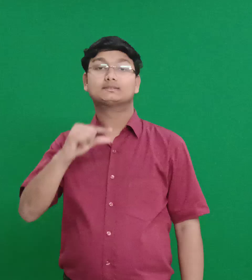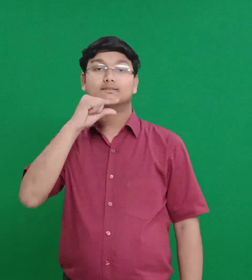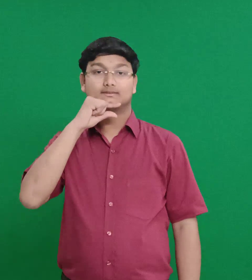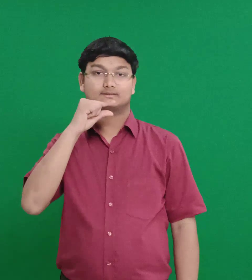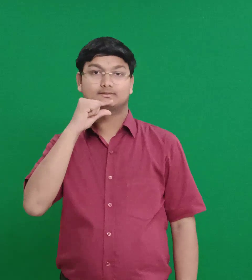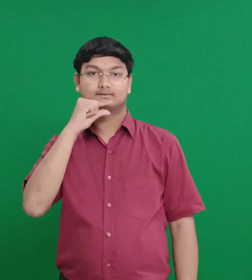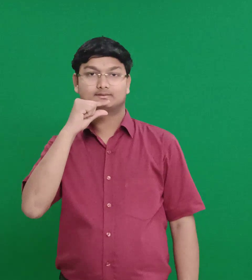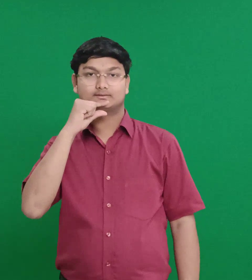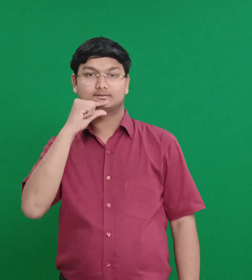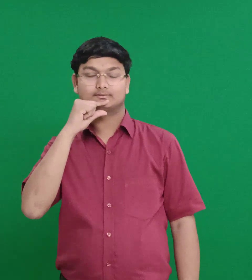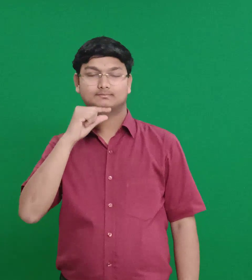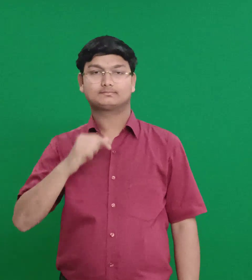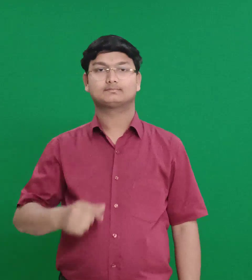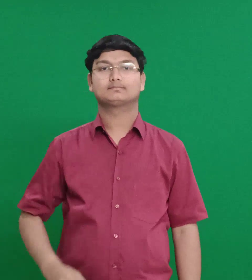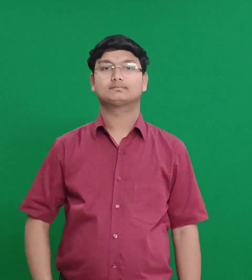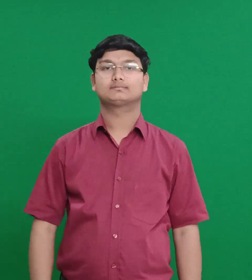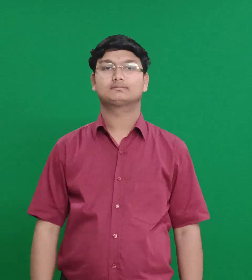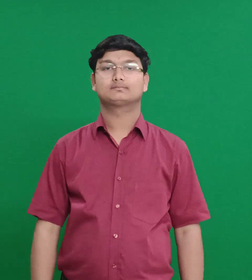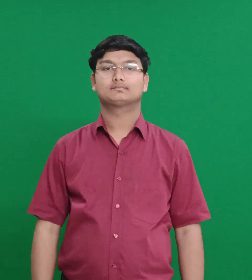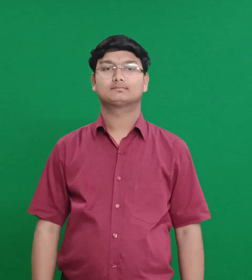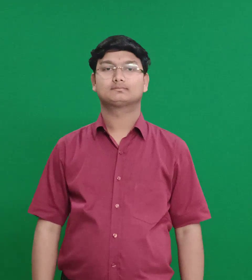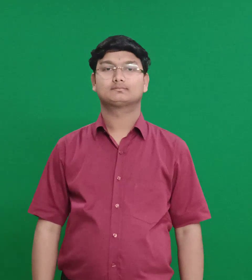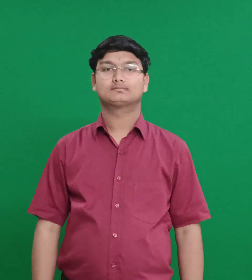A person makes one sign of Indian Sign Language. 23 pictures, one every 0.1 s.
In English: persia
